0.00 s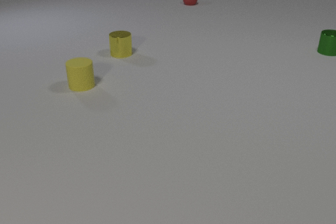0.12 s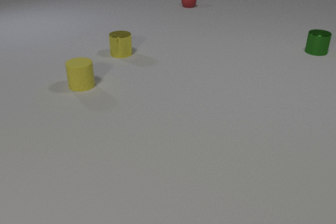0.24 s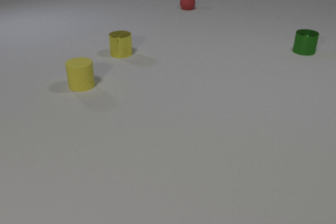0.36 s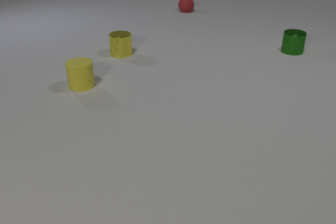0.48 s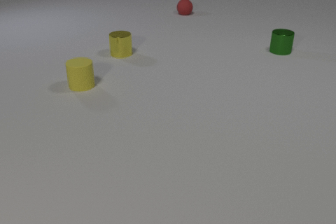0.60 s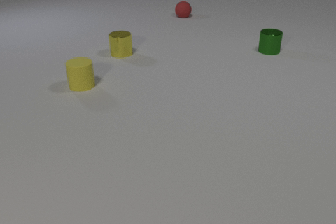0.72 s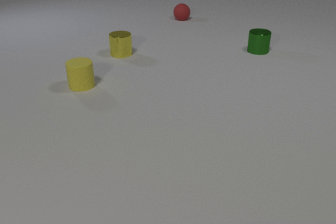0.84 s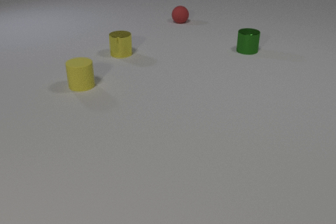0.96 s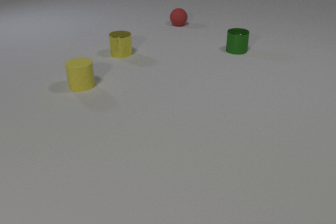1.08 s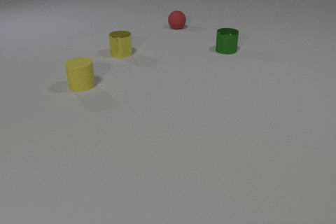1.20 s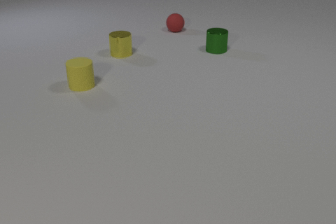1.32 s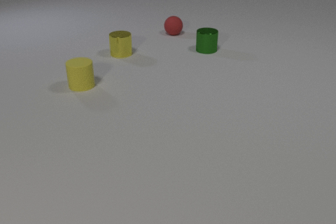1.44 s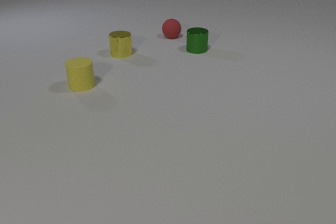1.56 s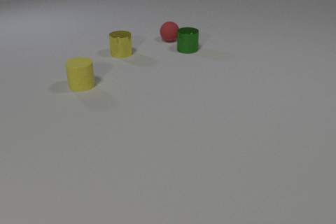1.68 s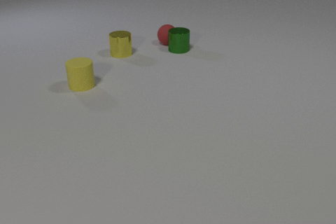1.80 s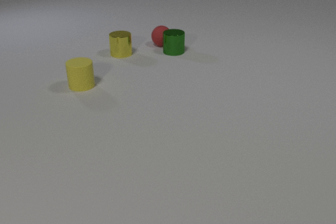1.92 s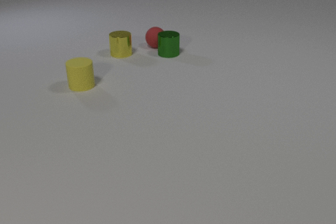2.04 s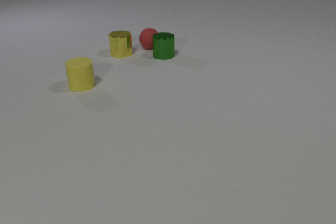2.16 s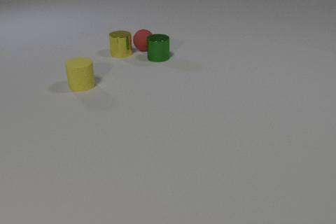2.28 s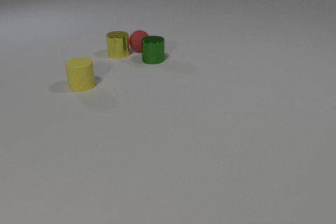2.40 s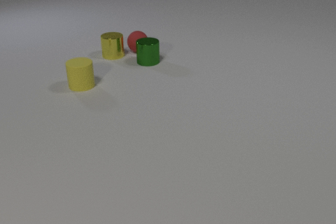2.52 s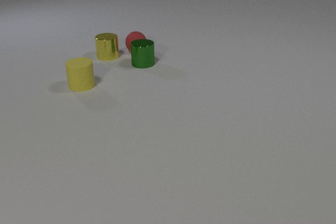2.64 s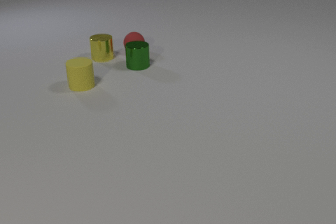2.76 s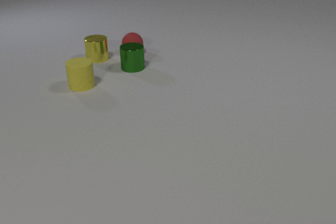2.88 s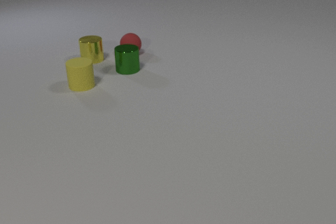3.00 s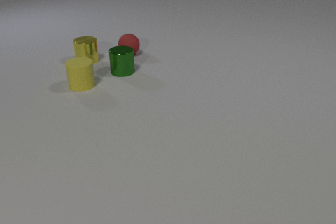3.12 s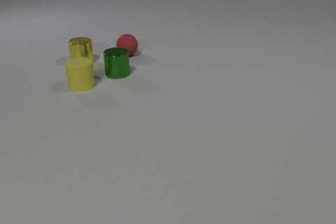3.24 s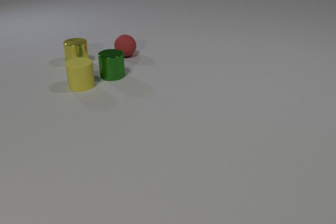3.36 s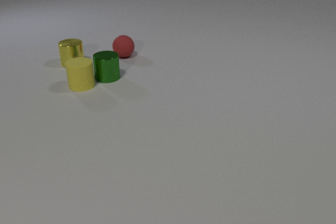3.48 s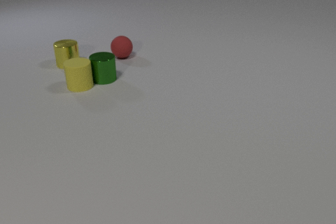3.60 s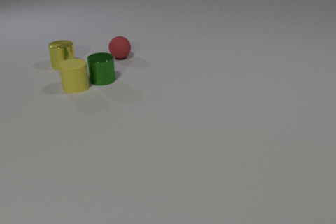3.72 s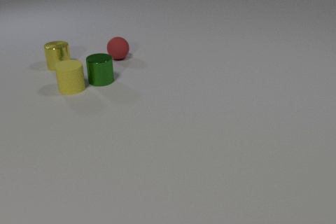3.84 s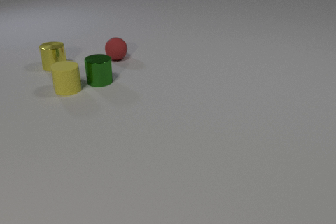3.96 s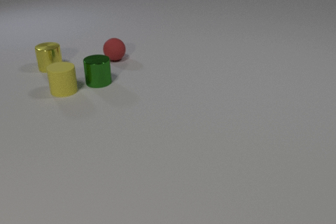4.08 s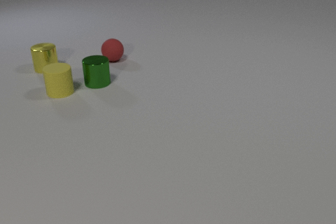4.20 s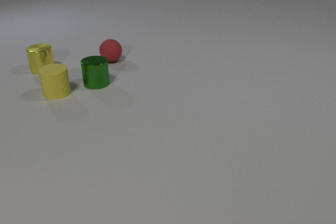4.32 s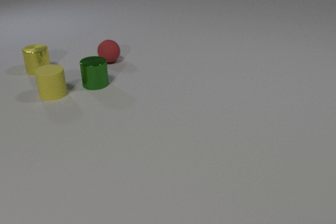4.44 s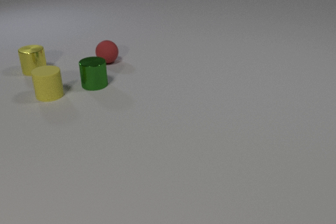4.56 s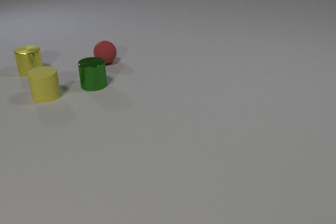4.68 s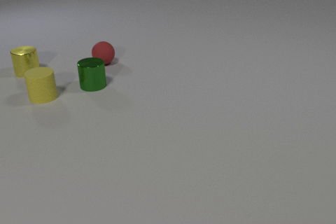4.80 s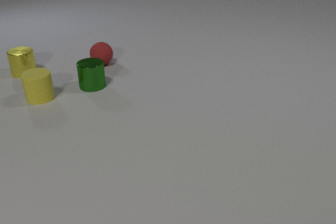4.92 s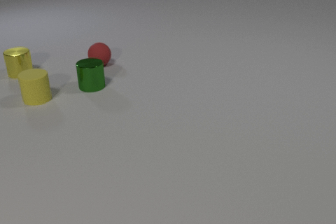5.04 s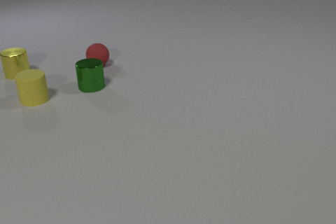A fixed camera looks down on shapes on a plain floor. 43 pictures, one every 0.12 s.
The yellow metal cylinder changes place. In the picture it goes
to the left.
The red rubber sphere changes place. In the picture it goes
toward the camera.
0.00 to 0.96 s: The green metal cylinder slides to the left. The red rubber sphere rolls toward the camera.
0.96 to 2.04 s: The green metal cylinder slides to the left. The red rubber sphere rolls toward the camera and to the left. The green metal cylinder and the red rubber sphere collide.
2.04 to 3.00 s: The green metal cylinder slides to the left and toward the camera. The red rubber sphere rolls to the left and toward the camera. The yellow metal cylinder slides to the left. The red rubber sphere and the yellow metal cylinder collide.
3.00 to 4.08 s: The green metal cylinder slides to the left and toward the camera. The red rubber sphere rolls to the left and toward the camera. The yellow metal cylinder slides to the left. The yellow rubber cylinder slides to the left and toward the camera. The green metal cylinder and the yellow rubber cylinder collide.
4.08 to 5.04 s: The green metal cylinder slides toward the camera and to the left. The red rubber sphere rolls to the left and toward the camera. The yellow metal cylinder slides to the left. The yellow rubber cylinder slides to the left.
Are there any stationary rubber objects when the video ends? no.
How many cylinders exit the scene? 0.
How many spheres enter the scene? 0.
